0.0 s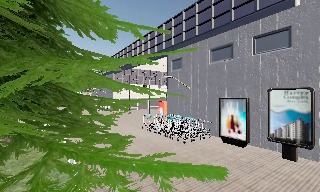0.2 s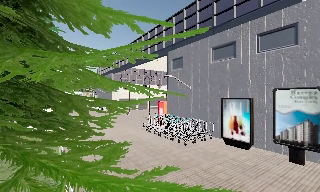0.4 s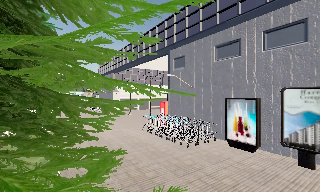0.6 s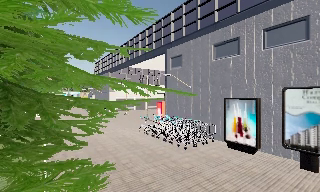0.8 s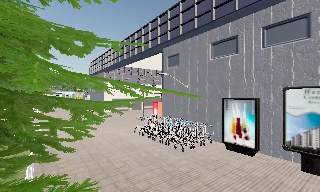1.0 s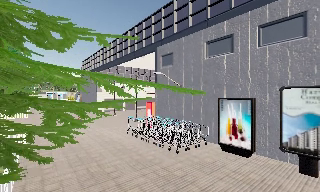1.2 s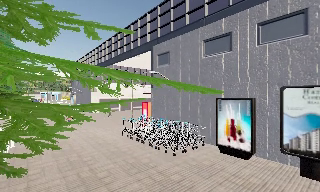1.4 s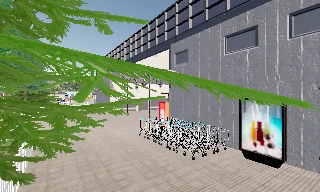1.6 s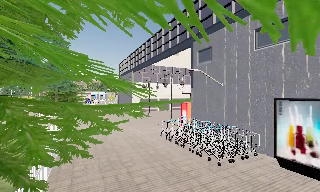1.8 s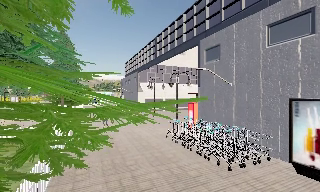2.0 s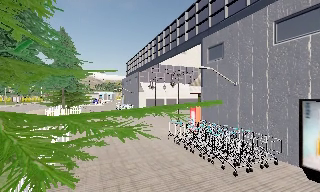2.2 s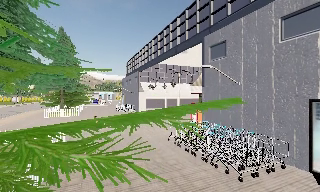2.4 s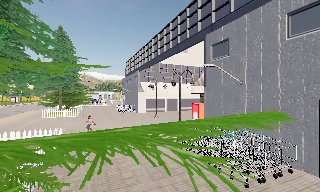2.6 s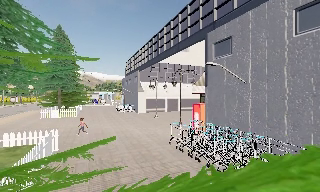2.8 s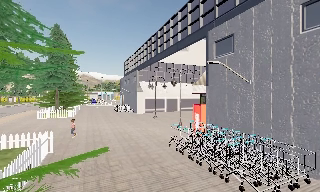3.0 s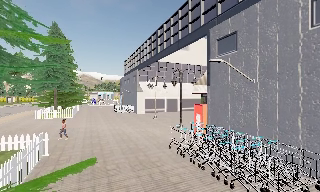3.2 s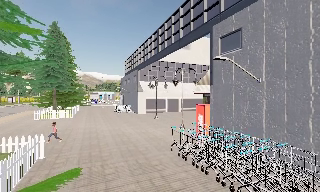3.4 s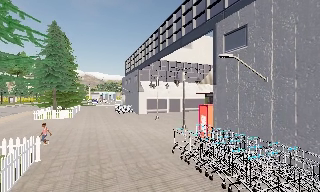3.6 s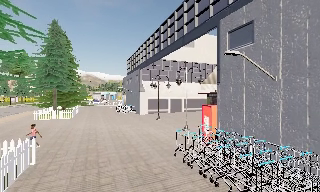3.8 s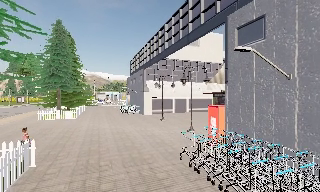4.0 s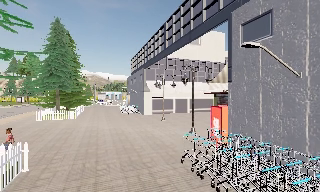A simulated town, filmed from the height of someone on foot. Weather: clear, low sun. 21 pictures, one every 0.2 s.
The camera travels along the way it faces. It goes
forward.
0.0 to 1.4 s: The camera travels forward, about 2 m, so what stands in front looms larger.
1.4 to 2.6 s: The camera pans to its left, which is counterclockwise from overhead, by about 10 degrees. It travels forward, about 2 m, so what stands in front looms larger.
2.6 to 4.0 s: The camera travels forward, about 2.5 m, so what stands in front looms larger.
The film runs forward here.
